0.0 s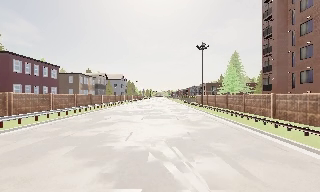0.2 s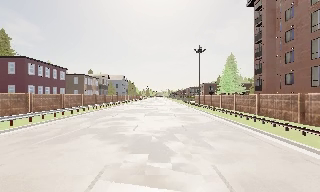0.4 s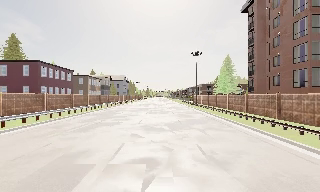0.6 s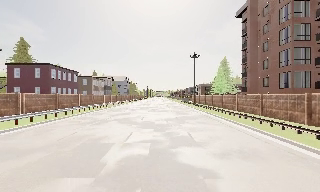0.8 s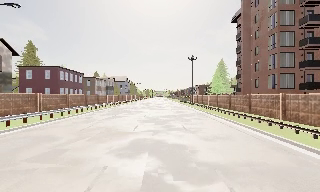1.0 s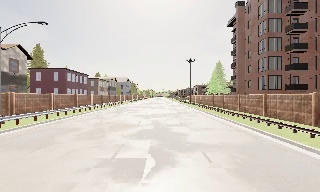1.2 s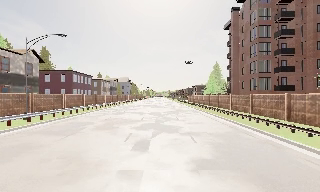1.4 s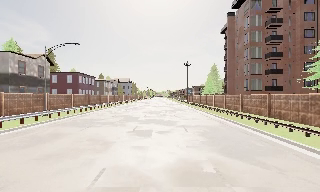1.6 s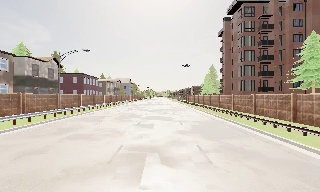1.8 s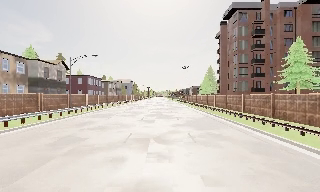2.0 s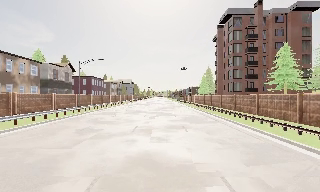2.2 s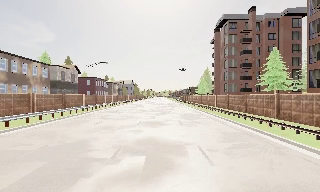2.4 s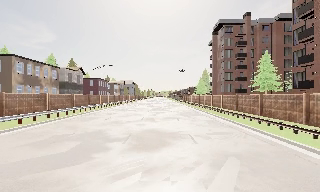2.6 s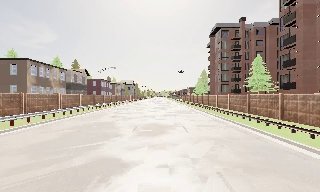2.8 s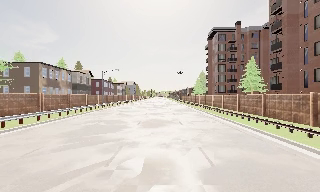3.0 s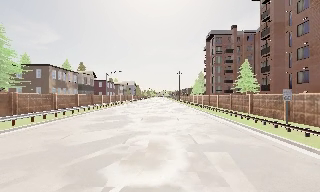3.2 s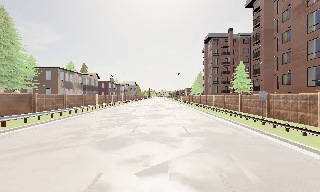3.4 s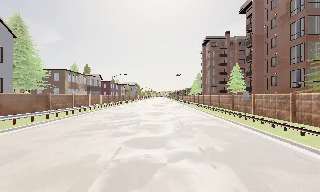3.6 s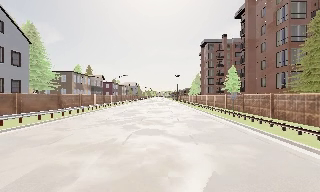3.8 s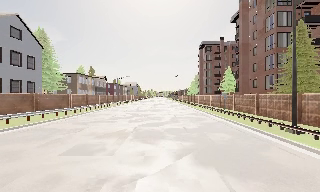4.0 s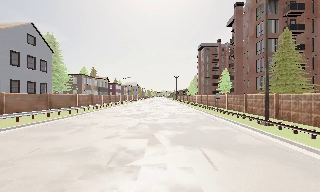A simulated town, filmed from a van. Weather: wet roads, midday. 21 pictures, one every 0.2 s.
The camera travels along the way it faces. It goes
backward.
0.0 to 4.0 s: The camera travels backward, about 50 m, so what stands in front gets smaller.
The film runs backward here.
